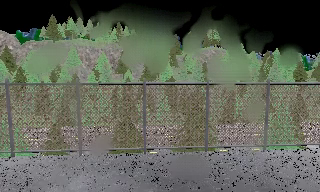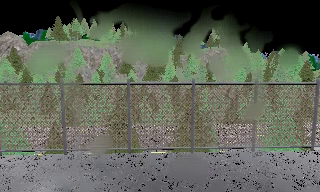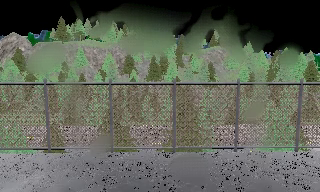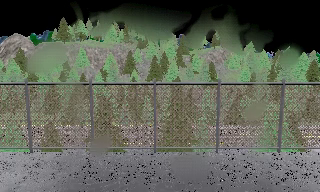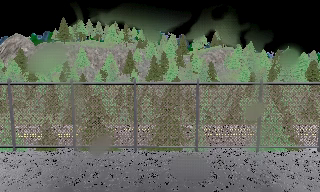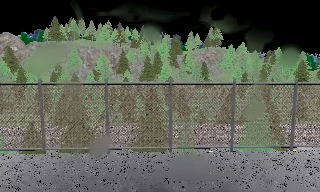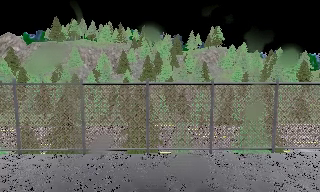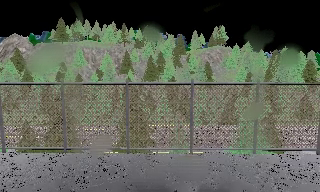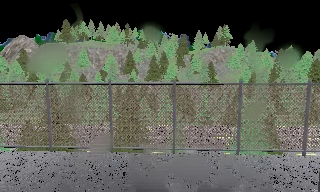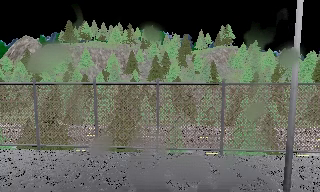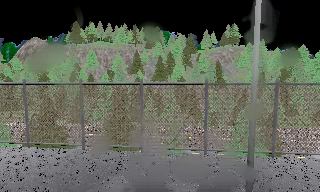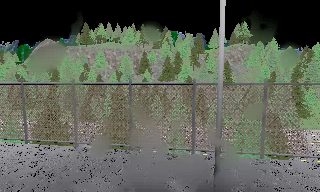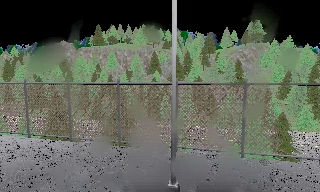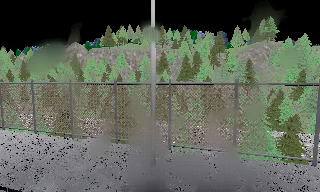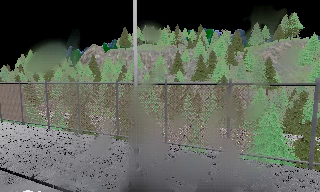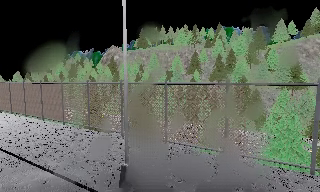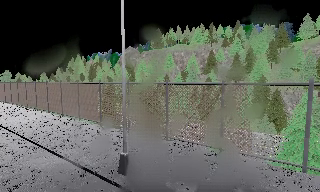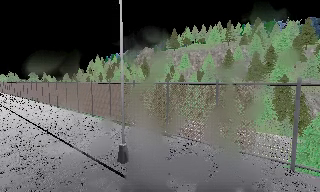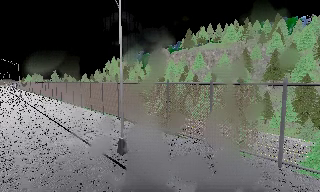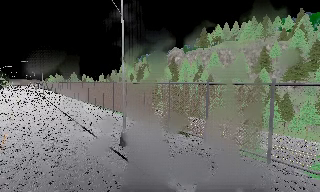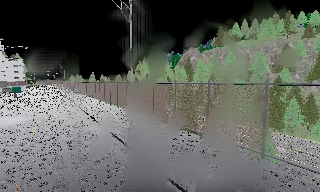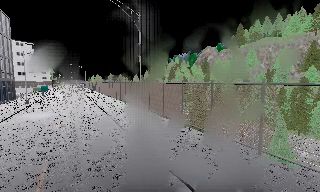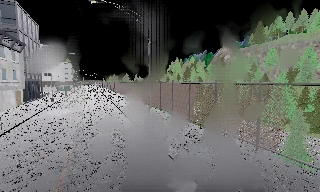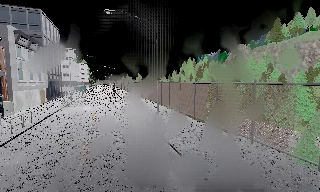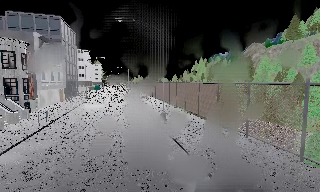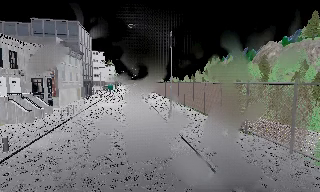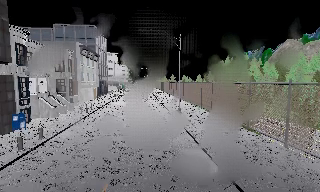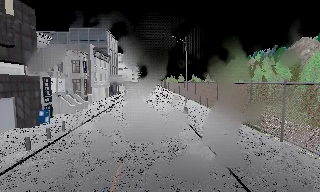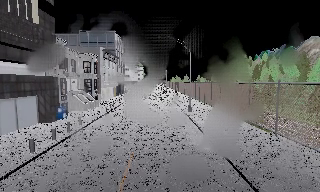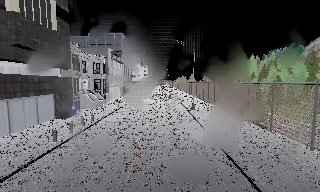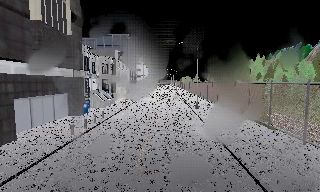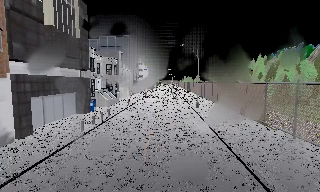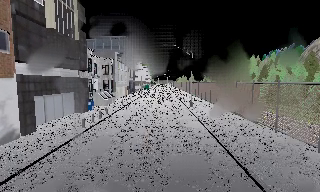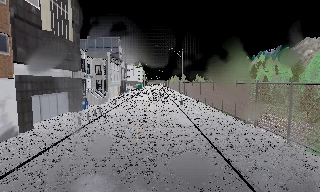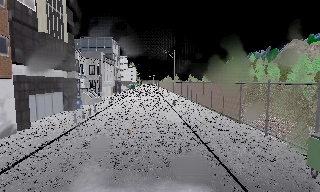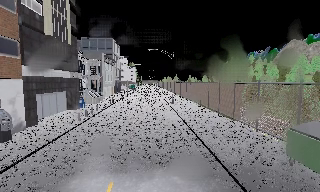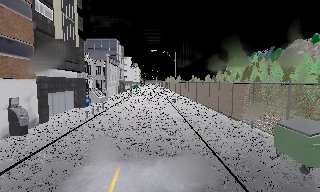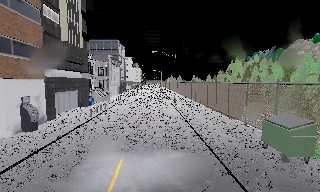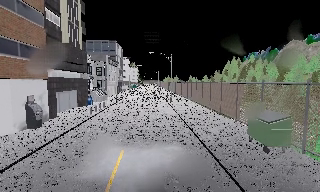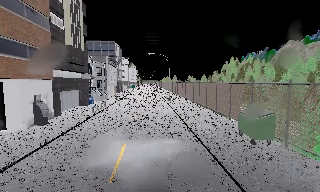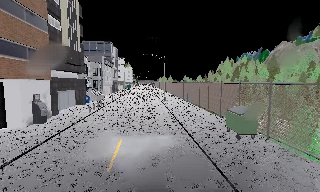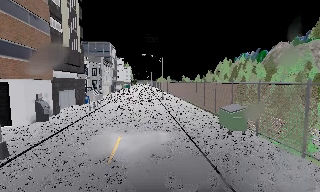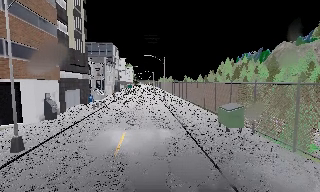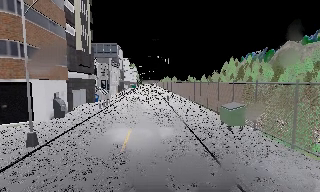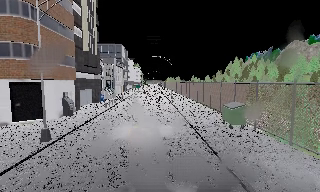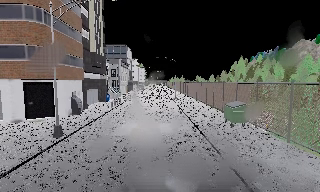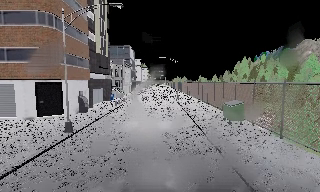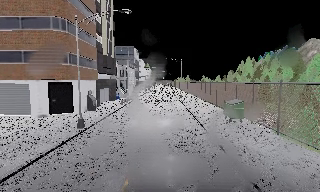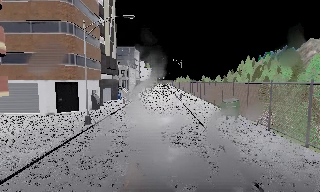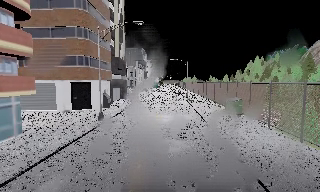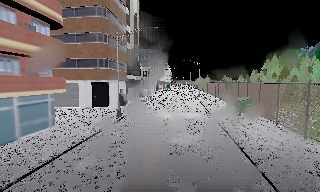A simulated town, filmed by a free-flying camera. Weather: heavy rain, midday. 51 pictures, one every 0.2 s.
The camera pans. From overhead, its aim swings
counterclockwise.
0.0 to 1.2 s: The camera travels to its right, about 6 m, so close, fixed things drift to the left.
1.2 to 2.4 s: The camera pans to its left, which is counterclockwise from overhead, by about 10 degrees. It travels to its right, about 6 m, so close, fixed things drift to the left.
2.4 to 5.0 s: The camera pans to its left, which is counterclockwise from overhead, by about 70 degrees. It travels backward and to its right, about 13 m.
5.0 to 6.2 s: The camera swings to its left by about 15 degrees, and the scene slides to the right. It travels backward, about 6 m, so what stands in front gets smaller.
6.2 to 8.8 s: The camera travels backward, about 9 m, so what stands in front gets smaller.
8.8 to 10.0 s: The scene slides to the right, as the camera pans about 10 degrees to its left. It travels backward, about 5 m, so what stands in front gets smaller. It gains speed.
The film runs backward here.
